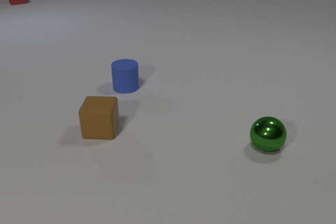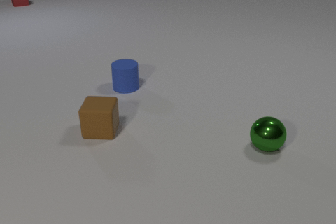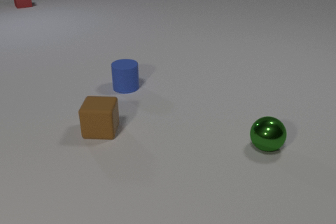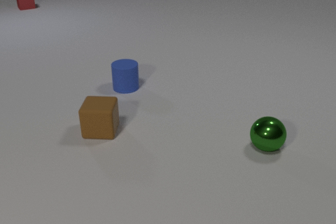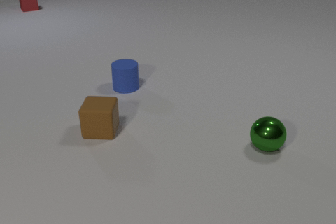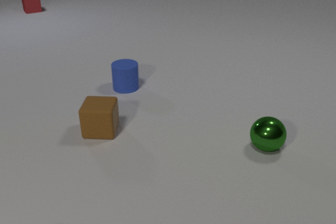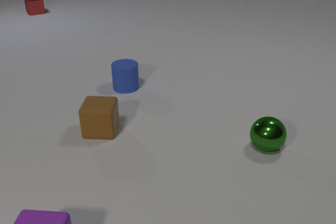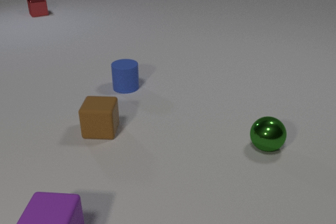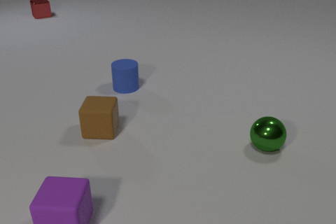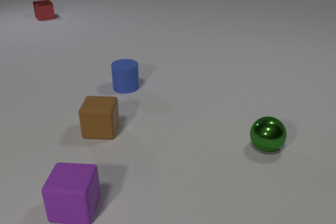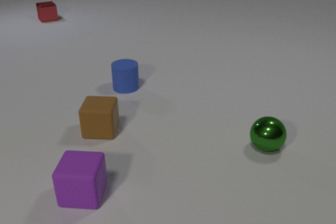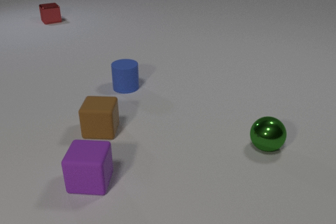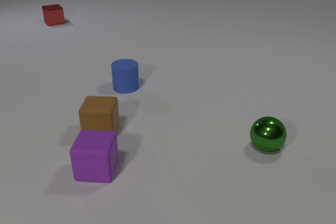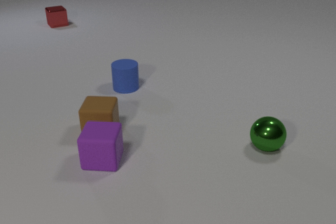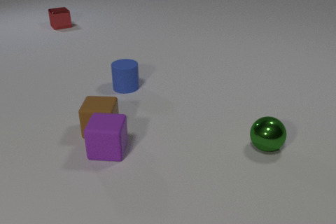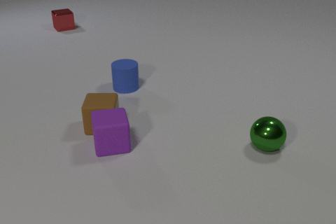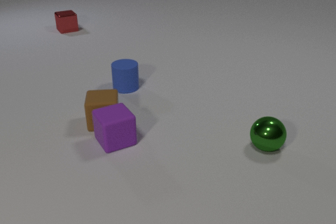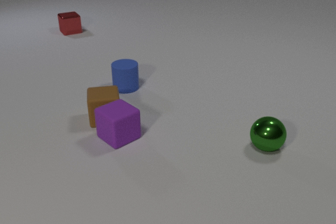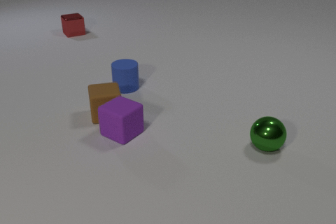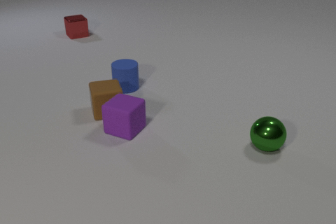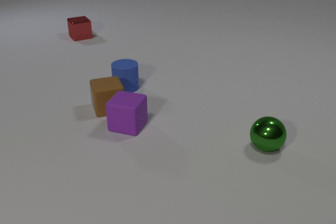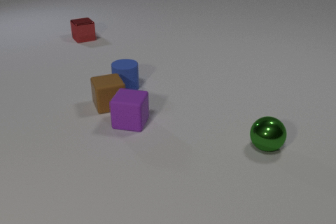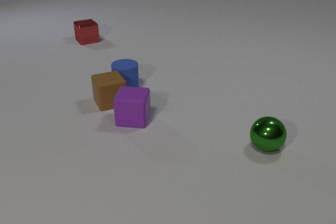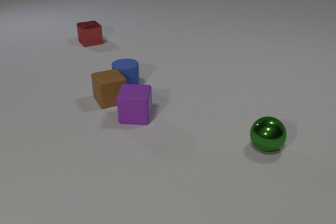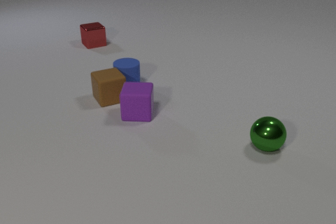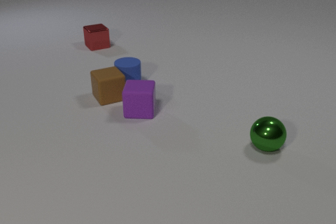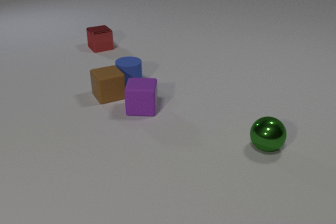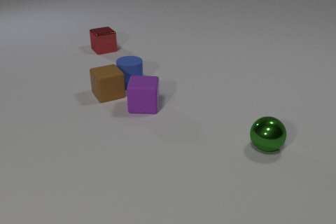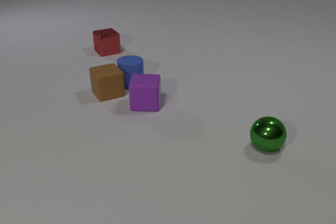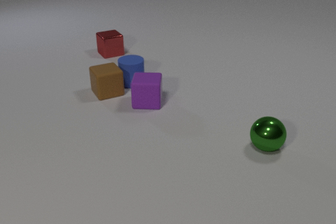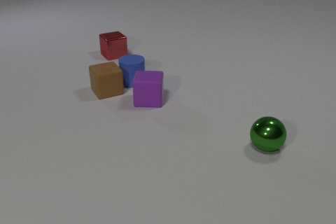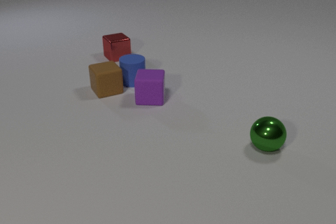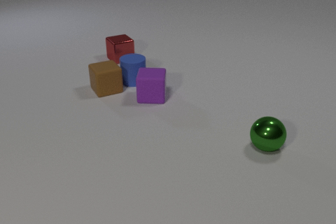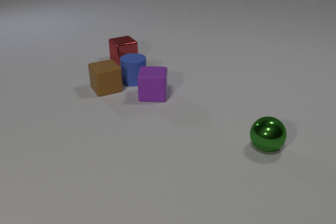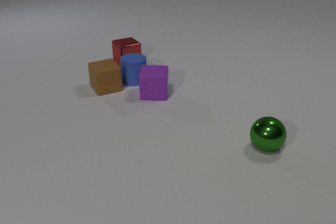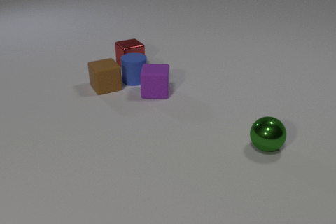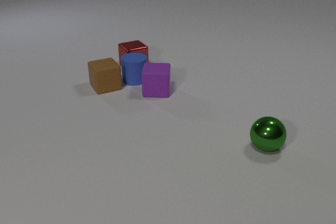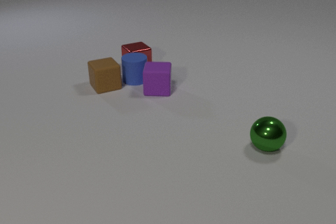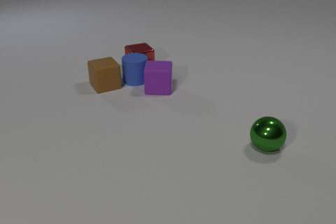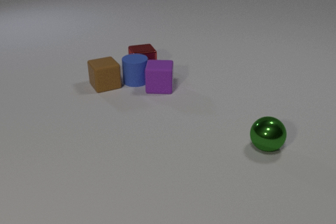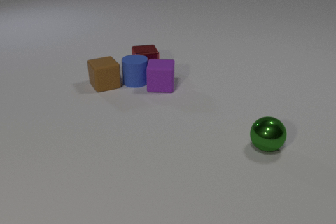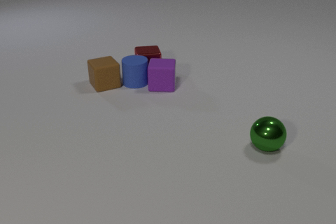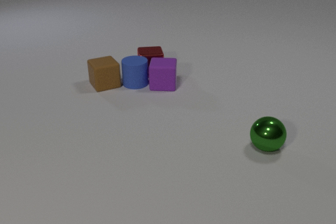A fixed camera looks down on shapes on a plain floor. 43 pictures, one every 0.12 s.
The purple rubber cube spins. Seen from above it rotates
counterclockwise.
The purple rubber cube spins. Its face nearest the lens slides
to the right.
0.00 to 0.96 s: The purple rubber cube comes in at the bottom edge, slides away from the camera and to the right. The red metal cube slides toward the camera.
0.96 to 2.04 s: The purple rubber cube slides away from the camera and to the right, spins so that its near face slides to the right, counterclockwise seen from above. The brown rubber cube slides away from the camera. The red metal cube slides toward the camera and to the right. The purple rubber cube and the brown rubber cube collide.
2.04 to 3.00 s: The purple rubber cube slides away from the camera and to the right, spins so that its near face slides to the right, counterclockwise seen from above. The brown rubber cube slides away from the camera. The red metal cube slides toward the camera and to the right. The brown rubber cube and the blue rubber cylinder collide.
3.00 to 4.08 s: The purple rubber cube slides away from the camera and to the right. The brown rubber cube slides away from the camera. The blue rubber cylinder slides away from the camera and to the right. The red metal cube slides toward the camera and to the right.
4.08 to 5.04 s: The purple rubber cube slides away from the camera and to the right. The brown rubber cube slides away from the camera. The blue rubber cylinder slides toward the camera. The red metal cube slides toward the camera and to the right. The blue rubber cylinder and the red metal cube collide. The purple rubber cube and the blue rubber cylinder collide.
What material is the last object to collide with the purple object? rubber.
How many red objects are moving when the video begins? 1.
What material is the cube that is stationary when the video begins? rubber.
